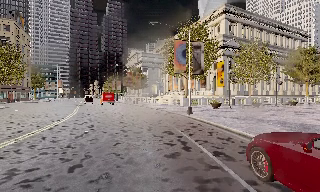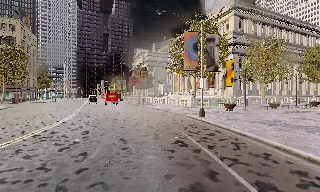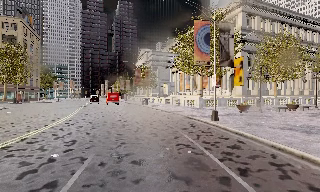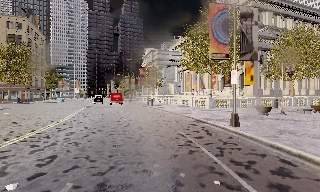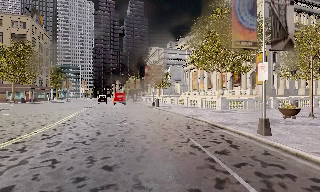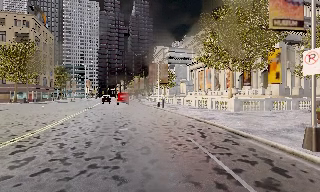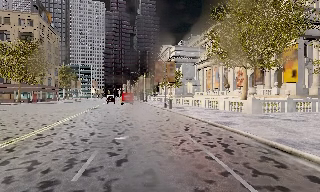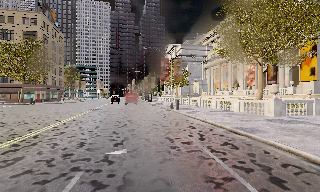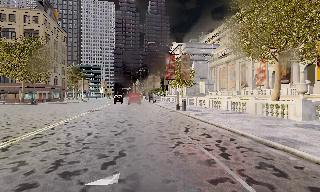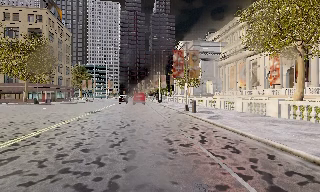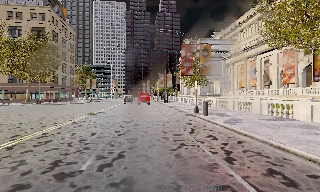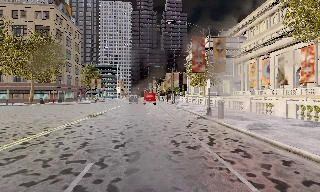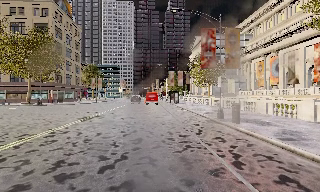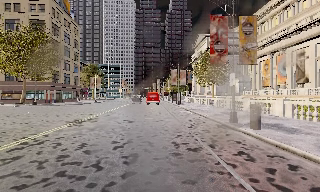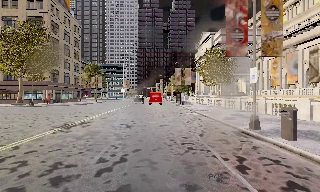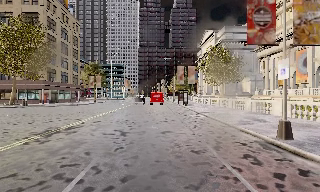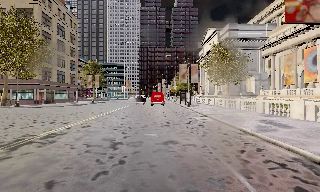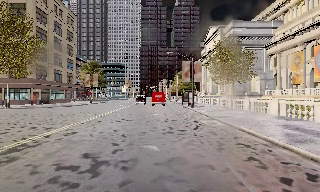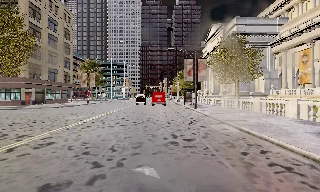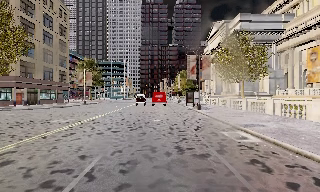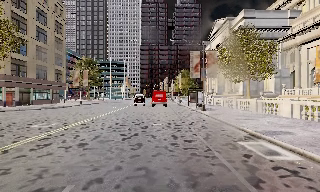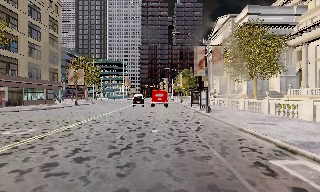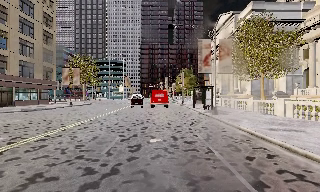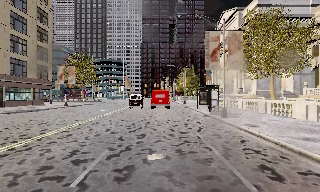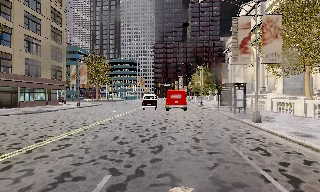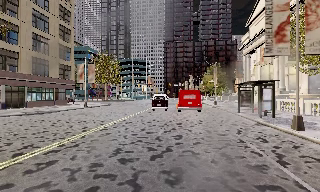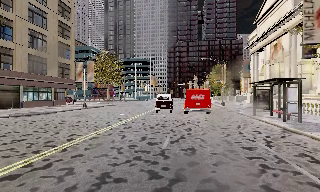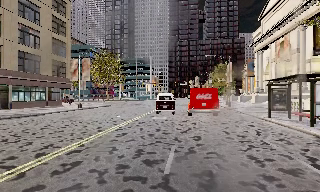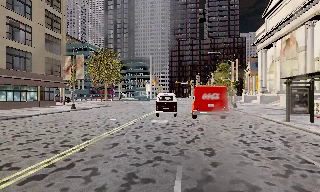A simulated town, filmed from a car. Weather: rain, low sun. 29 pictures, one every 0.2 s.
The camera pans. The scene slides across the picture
to the right.
The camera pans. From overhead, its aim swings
counterclockwise.
0.0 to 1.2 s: The camera swings to its left by about 10 degrees, and the scene slides to the right. It travels forward, about 11 m, so what stands in front looms larger.
1.2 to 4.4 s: The camera pans to its left, which is counterclockwise from overhead, by about 15 degrees. It travels forward, about 30 m, so what stands in front looms larger.
4.4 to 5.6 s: The scene slides to the right, as the camera pans about 10 degrees to its left. It travels forward, about 10 m, so what stands in front looms larger.
The film runs forward here.
